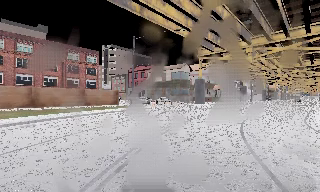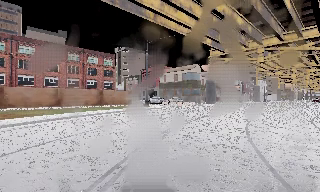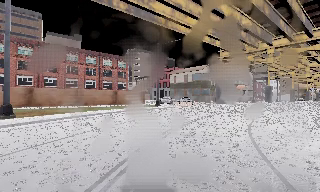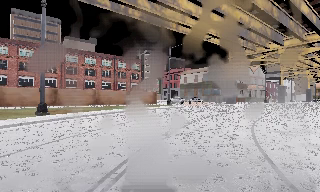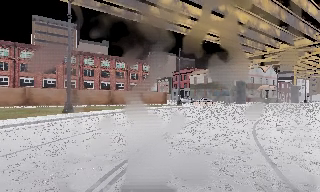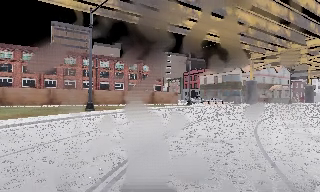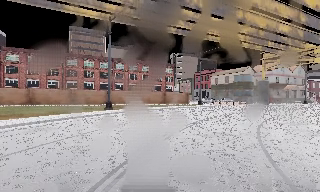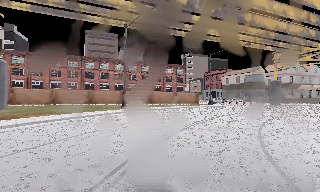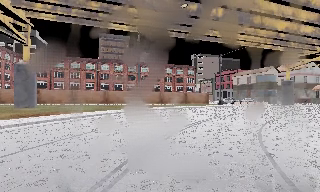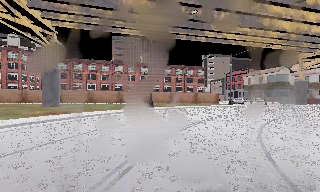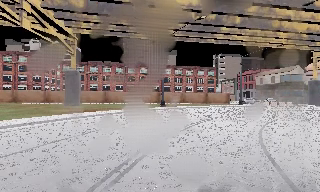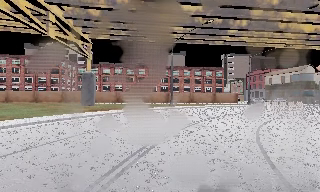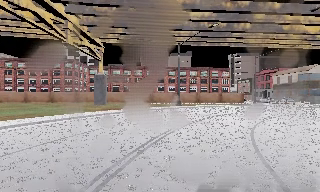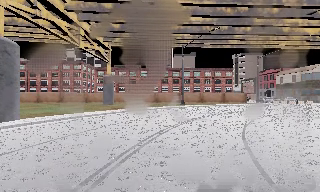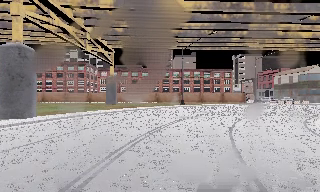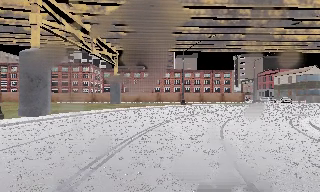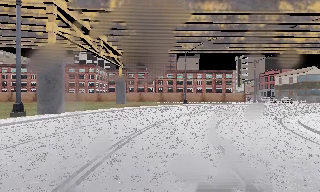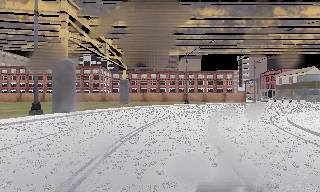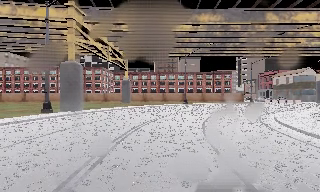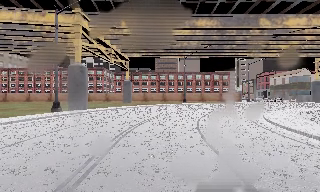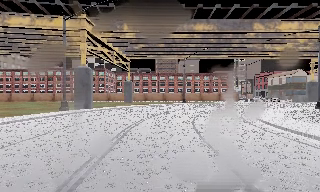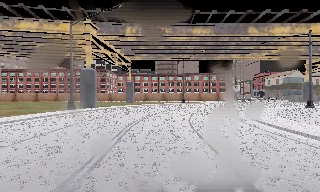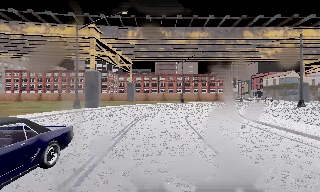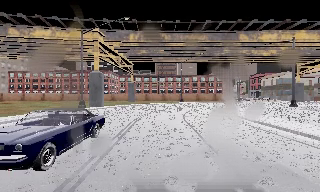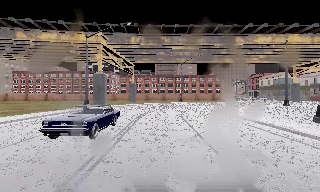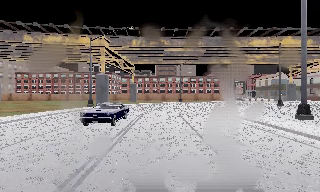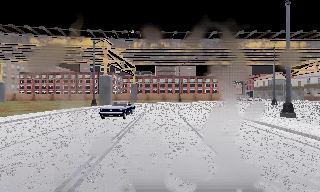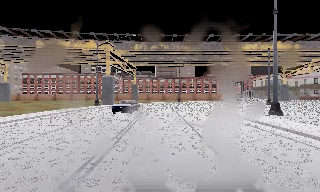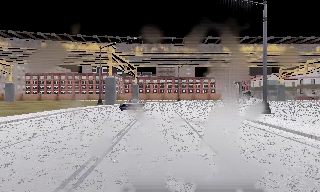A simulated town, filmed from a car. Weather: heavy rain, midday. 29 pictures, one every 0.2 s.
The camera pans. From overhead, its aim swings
counterclockwise.
The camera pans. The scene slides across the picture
to the right.
0.0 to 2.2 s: The camera swings to its left by about 40 degrees, and the scene slides to the right. It travels backward, about 15 m.
2.2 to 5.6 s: The camera travels backward, about 20 m, so what stands in front gets smaller.
The film runs backward here.
